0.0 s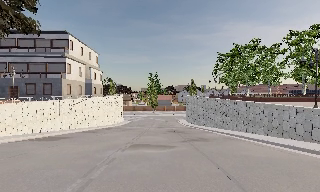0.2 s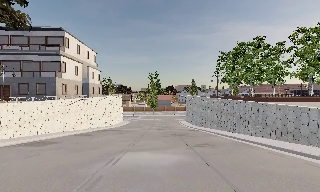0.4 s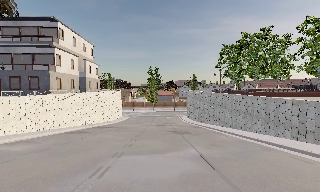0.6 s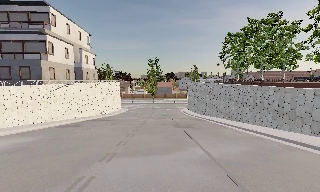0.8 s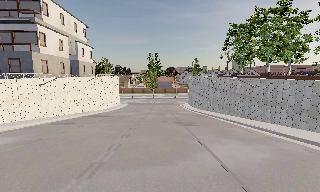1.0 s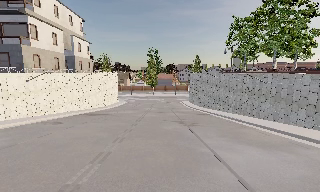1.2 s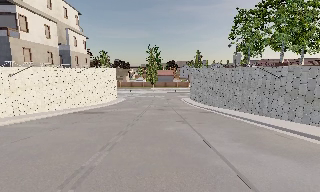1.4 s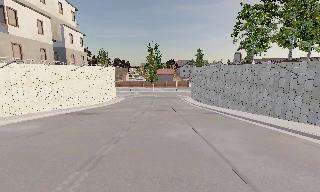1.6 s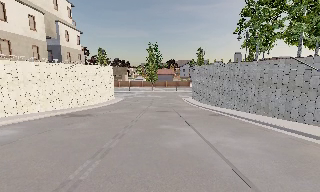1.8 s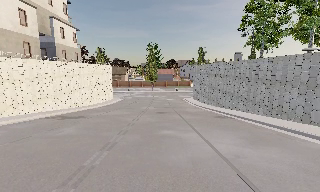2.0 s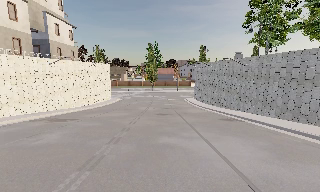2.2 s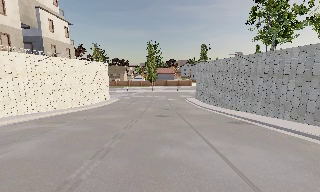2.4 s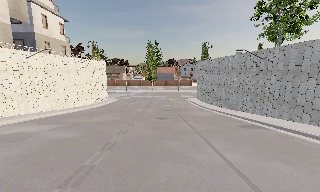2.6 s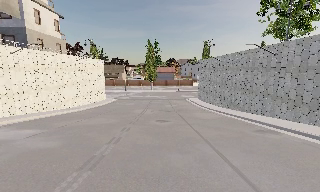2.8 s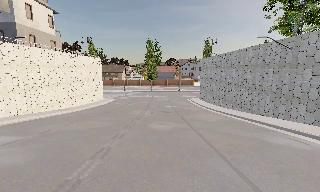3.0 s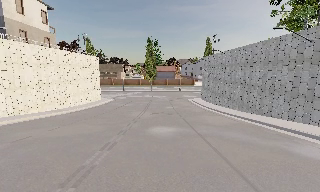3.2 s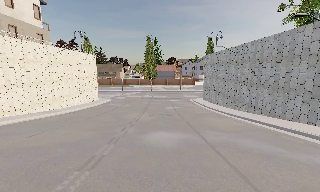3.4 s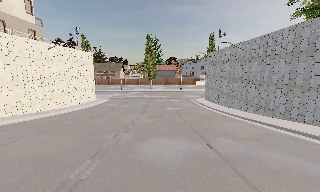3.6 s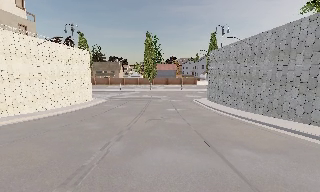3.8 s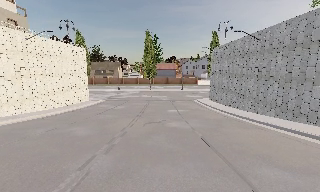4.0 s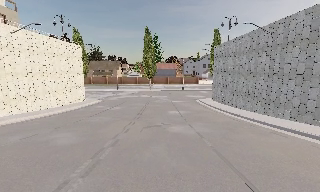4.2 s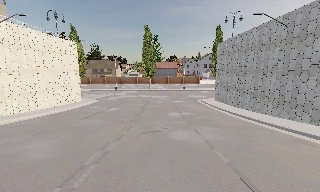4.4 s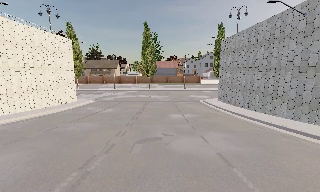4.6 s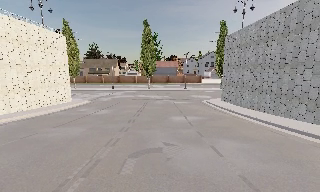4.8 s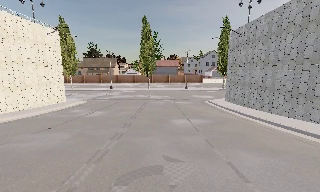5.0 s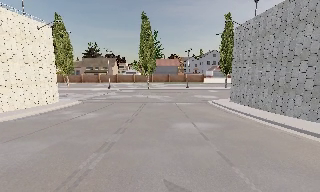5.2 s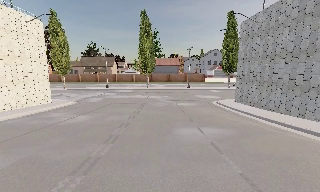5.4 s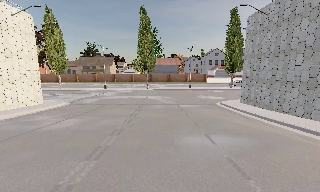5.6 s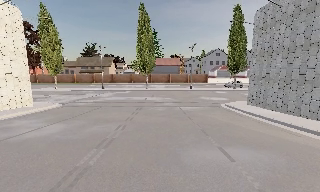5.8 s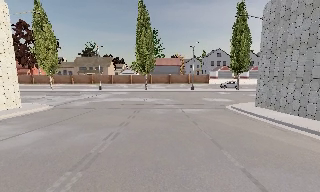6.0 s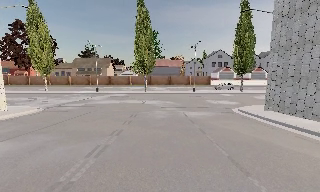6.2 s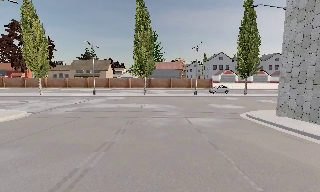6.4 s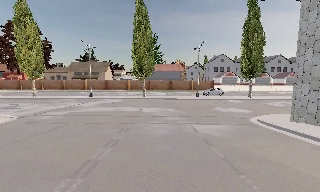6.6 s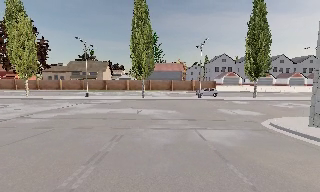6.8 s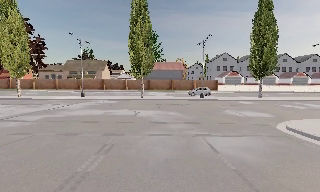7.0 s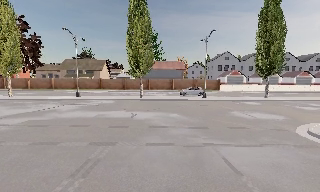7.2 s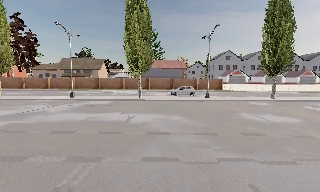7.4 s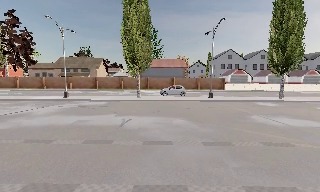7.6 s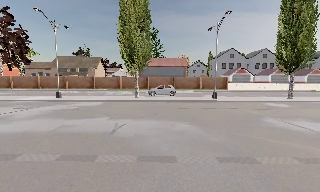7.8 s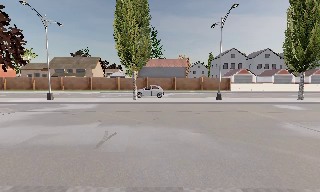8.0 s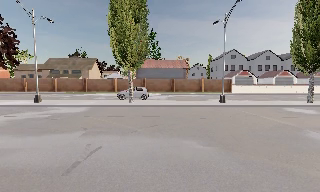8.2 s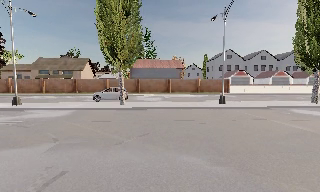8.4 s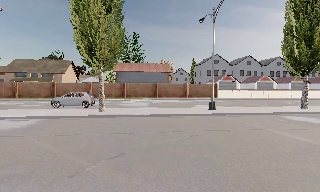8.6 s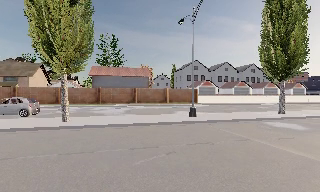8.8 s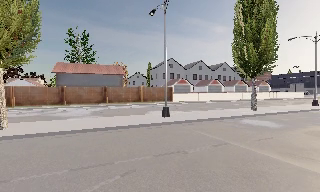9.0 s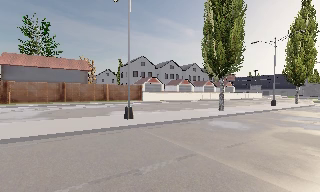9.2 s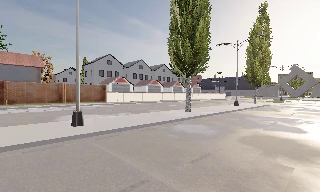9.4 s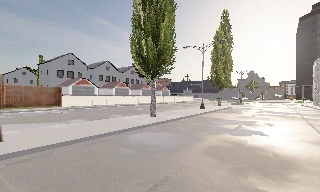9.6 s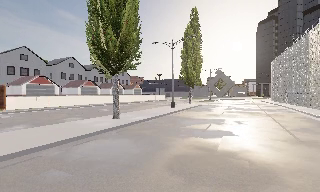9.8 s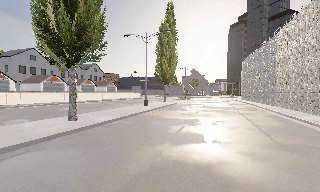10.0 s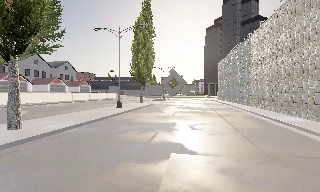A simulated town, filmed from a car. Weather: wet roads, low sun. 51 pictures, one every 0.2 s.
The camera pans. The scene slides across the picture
to the left.
The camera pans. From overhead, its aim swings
clockwise.
0.0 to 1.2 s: The camera travels forward, about 8 m, so what stands in front looms larger. Its aim tips downward by about 10 degrees, and the scene shifts upward.
1.2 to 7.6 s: The camera travels forward, about 45 m, so what stands in front looms larger.
7.6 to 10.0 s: The camera pans to its right, which is clockwise from overhead, by about 75 degrees. It travels forward, about 16 m.
The film runs forward here.
